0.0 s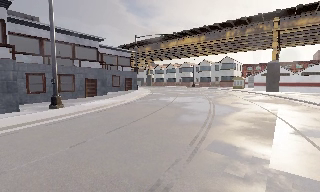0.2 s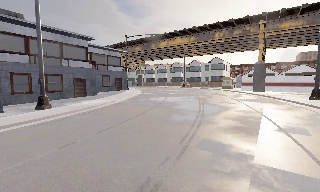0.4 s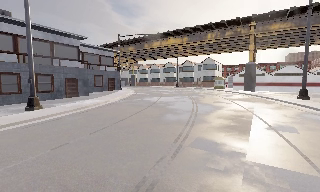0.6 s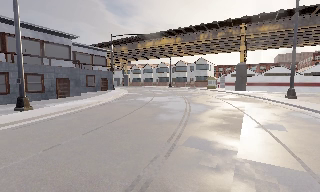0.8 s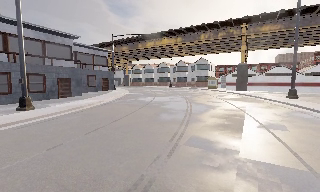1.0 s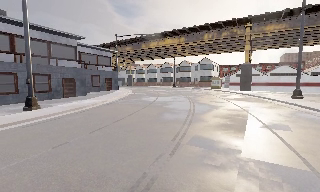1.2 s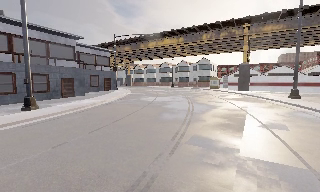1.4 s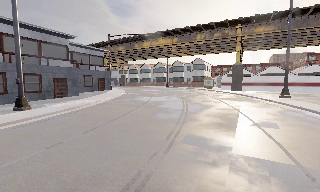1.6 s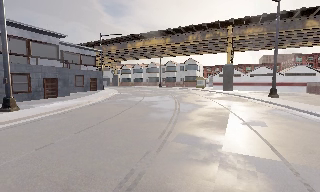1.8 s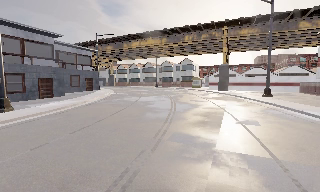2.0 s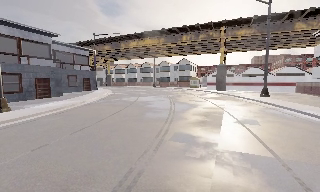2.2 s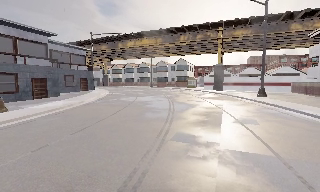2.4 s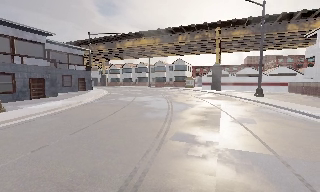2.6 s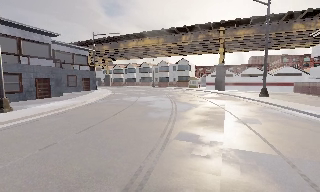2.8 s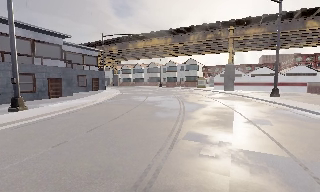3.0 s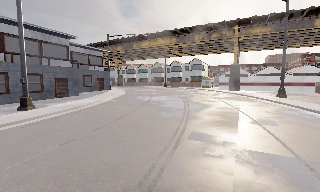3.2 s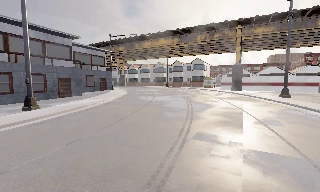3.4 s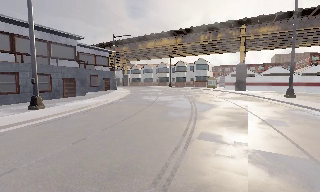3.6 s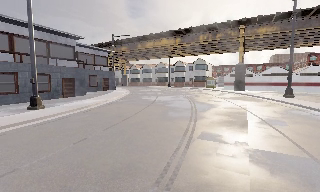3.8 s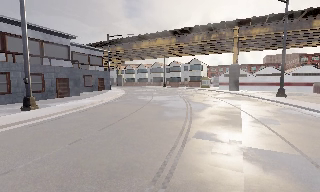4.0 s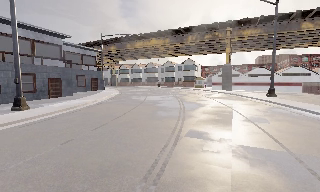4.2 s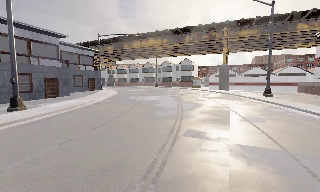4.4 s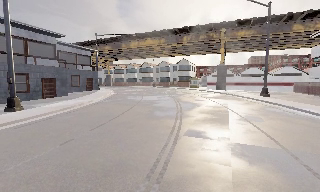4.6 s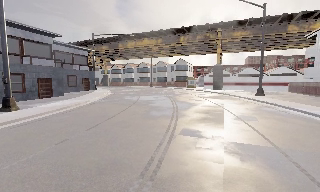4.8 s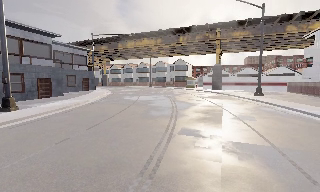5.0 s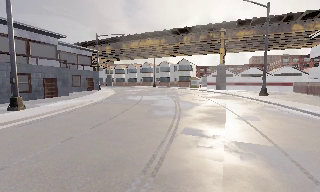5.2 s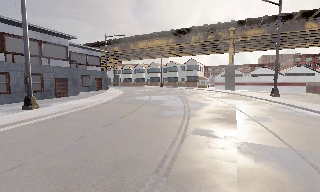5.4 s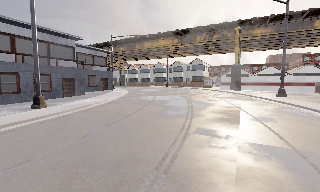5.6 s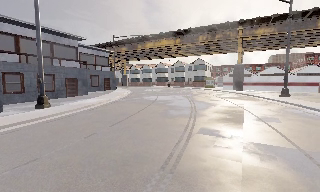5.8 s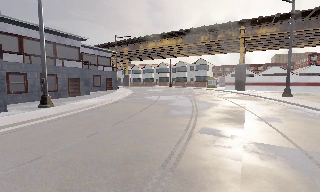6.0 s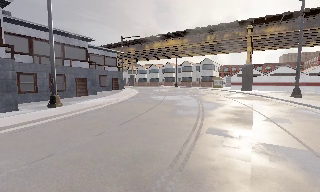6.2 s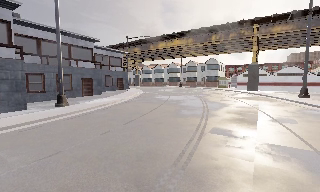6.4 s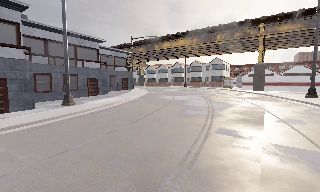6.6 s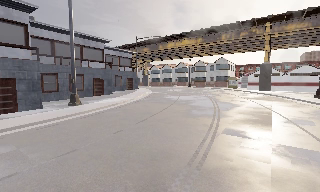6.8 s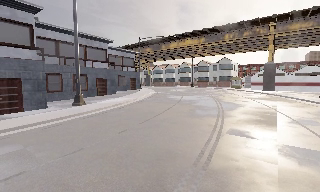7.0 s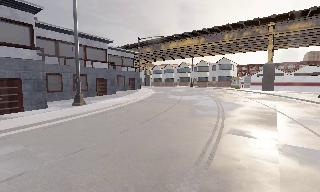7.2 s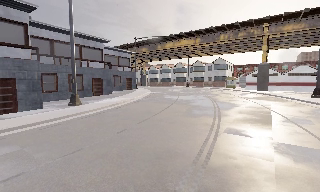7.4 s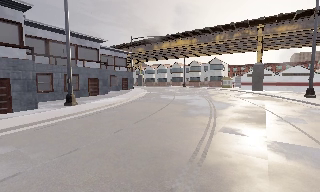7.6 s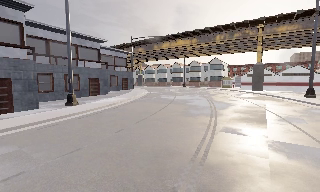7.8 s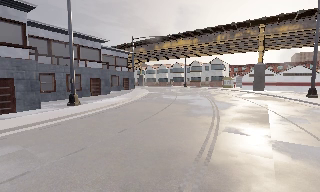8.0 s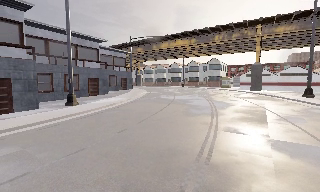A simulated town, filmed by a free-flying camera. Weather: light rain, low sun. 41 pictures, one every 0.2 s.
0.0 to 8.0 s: The camera travels backward and to its left, about 2.5 m, so what stands in front gets smaller.
The film runs backward here.
